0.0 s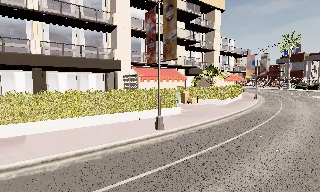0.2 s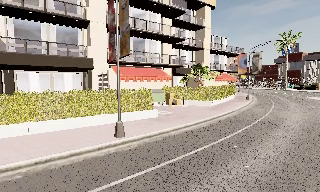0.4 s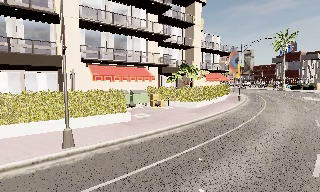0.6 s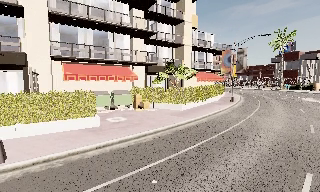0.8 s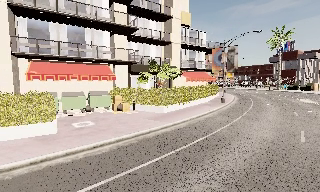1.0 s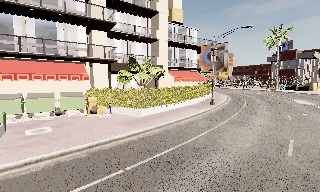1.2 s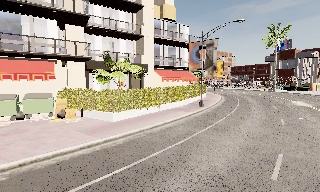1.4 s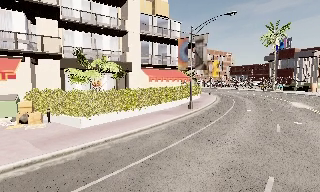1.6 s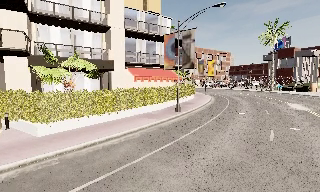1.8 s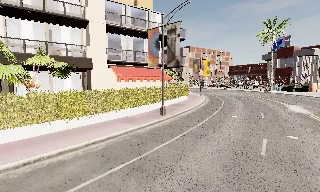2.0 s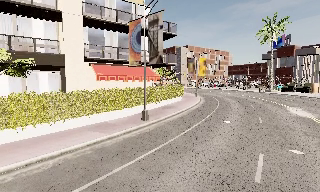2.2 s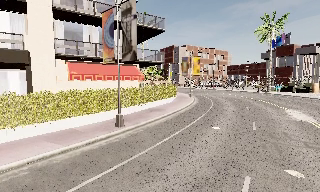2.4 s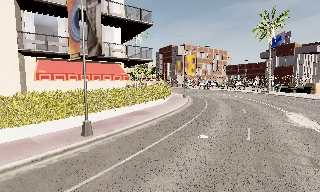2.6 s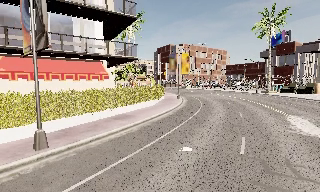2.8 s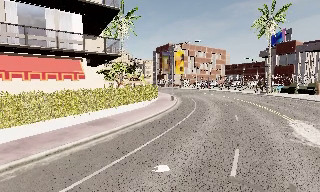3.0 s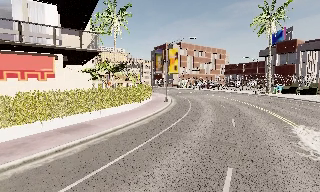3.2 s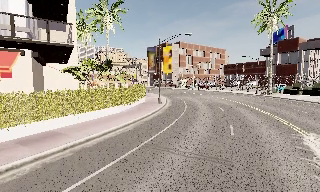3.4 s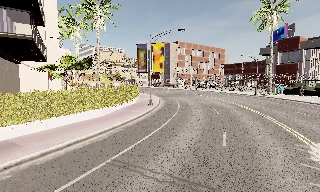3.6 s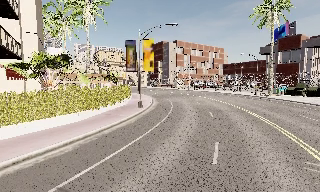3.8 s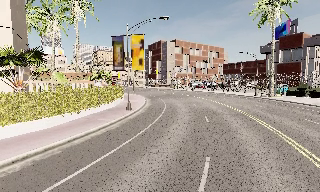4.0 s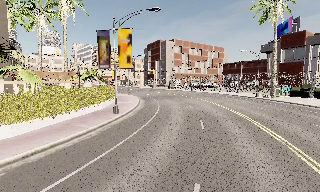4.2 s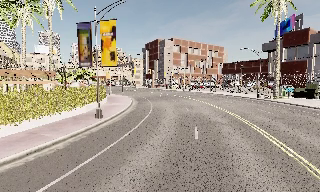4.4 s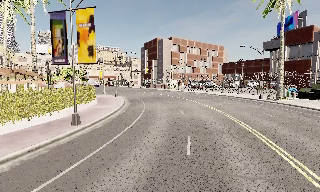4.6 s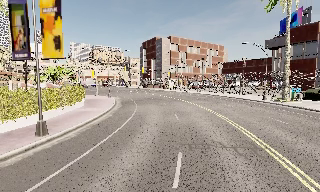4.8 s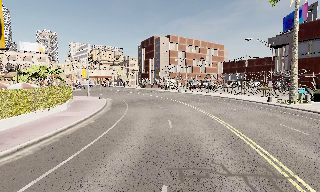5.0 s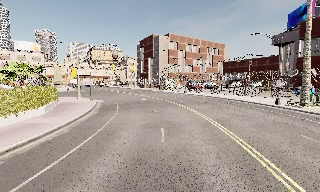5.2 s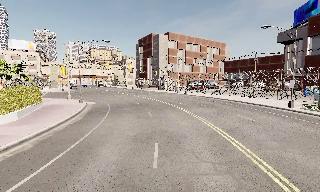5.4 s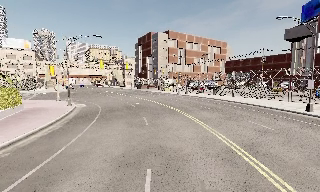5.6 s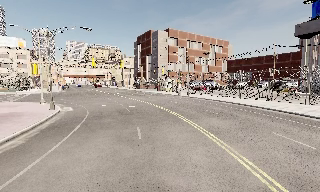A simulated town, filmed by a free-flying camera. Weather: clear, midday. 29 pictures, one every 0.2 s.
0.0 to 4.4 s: The camera travels forward and to its right, about 40 m, so what stands in front looms larger.
4.4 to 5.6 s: The camera travels forward, about 13 m, so what stands in front looms larger.
The film runs backward here.
